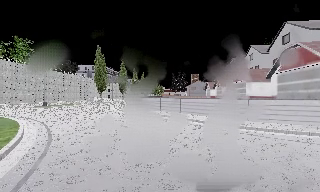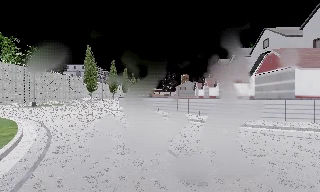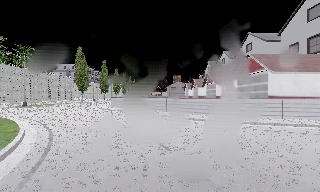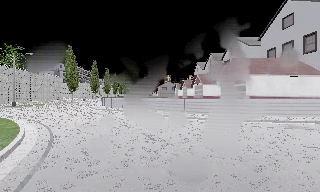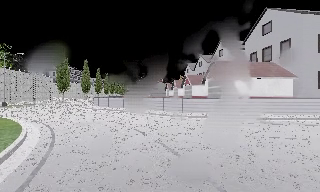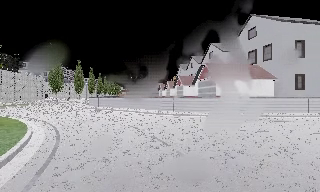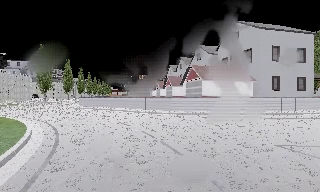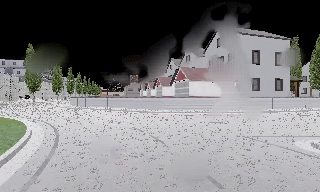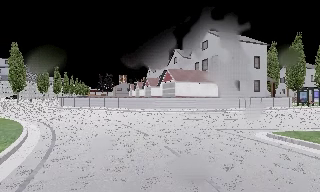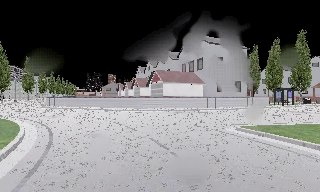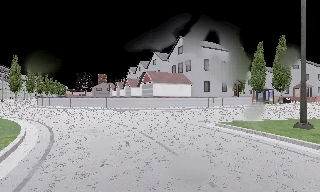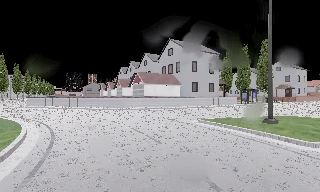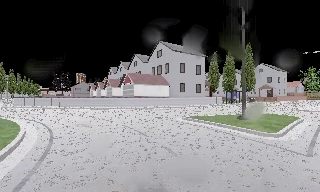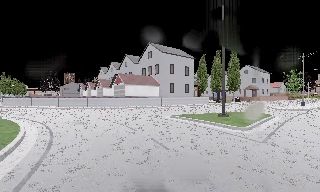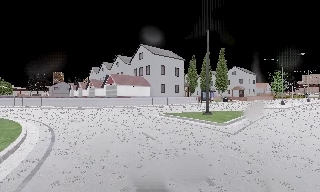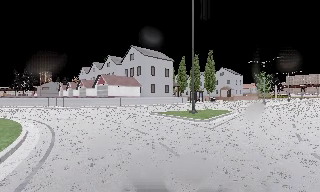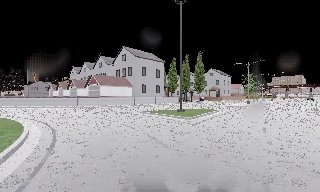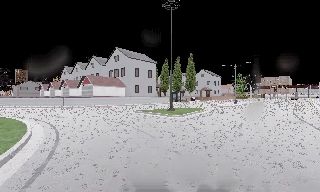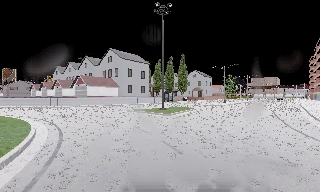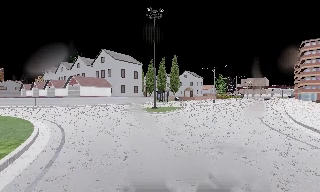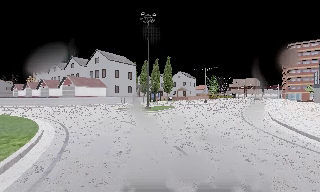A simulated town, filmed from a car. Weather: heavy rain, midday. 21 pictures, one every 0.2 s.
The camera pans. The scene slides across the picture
to the left.
The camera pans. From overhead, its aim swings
clockwise.
0.0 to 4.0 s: The scene slides to the left, as the camera pans about 60 degrees to its right. It travels backward, about 20 m.
The film runs backward here.
